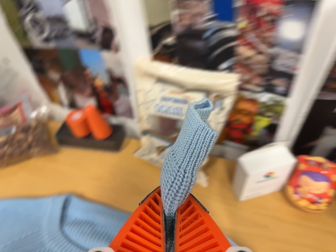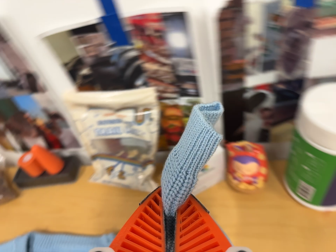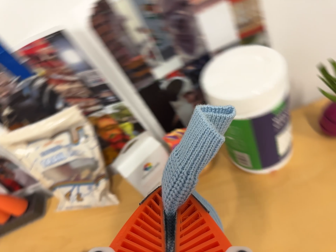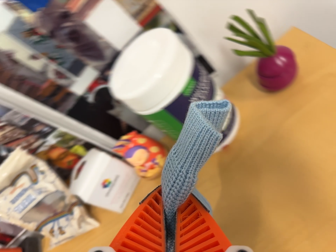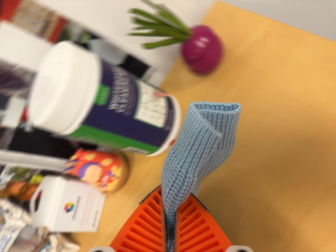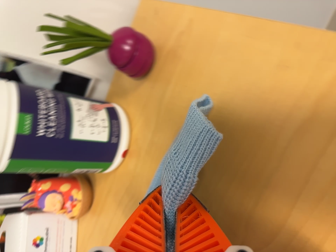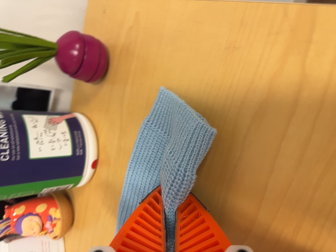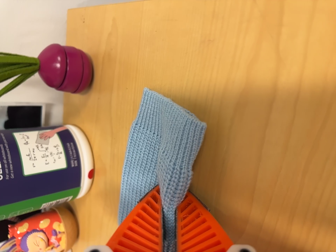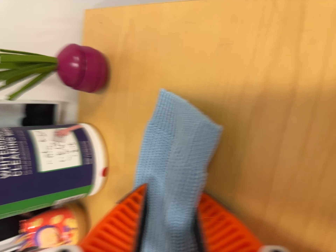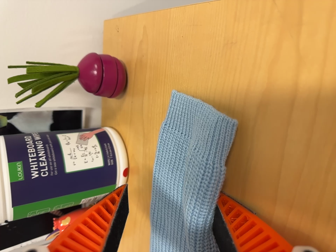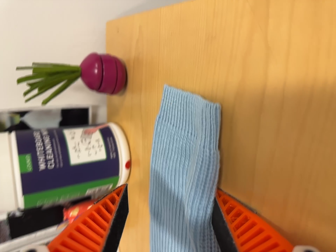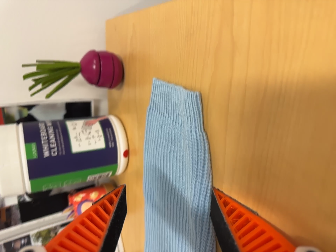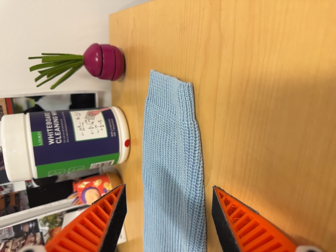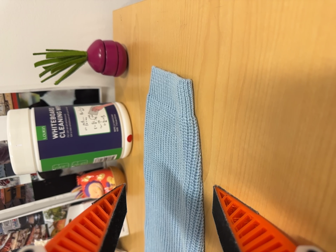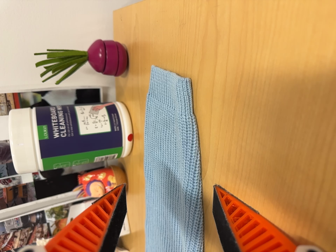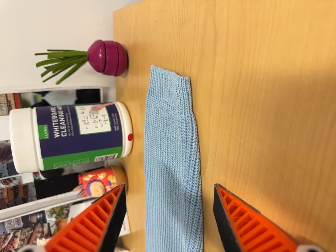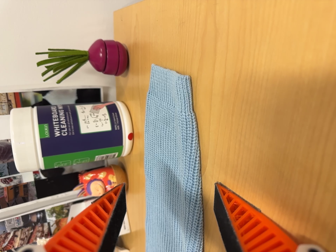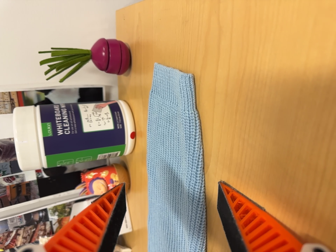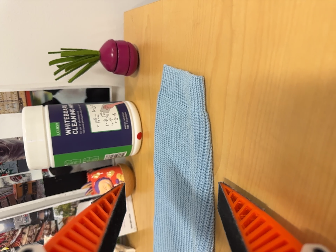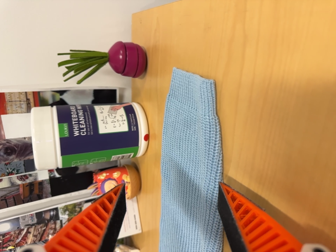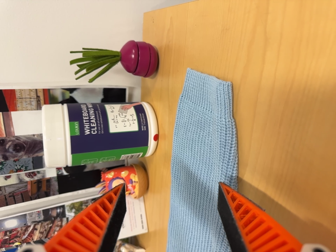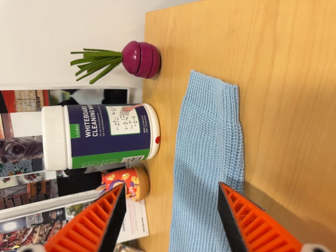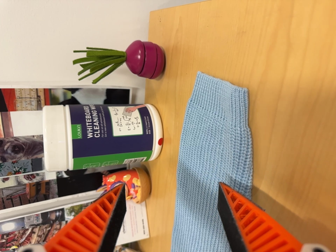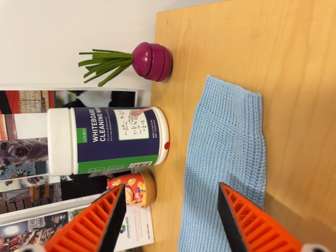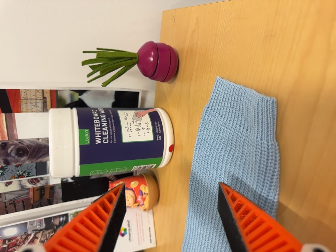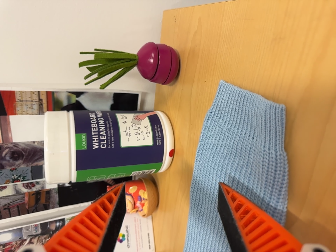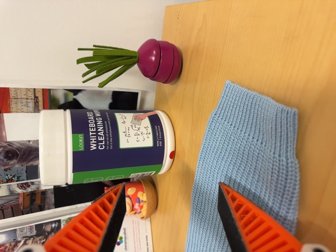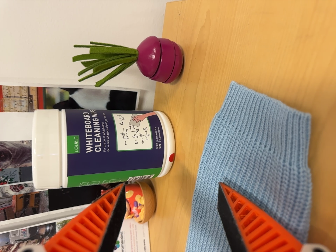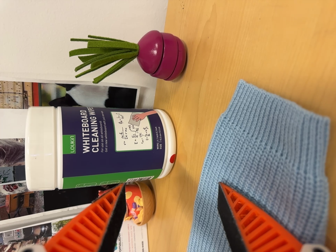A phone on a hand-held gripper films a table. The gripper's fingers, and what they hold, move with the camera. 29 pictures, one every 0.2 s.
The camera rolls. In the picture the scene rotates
counterclockwise.
0.0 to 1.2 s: The camera travels to its right, about 50 cm, so close, fixed things drift to the left. It rolls about its line of sight by about 85 degrees, and the scene rotates counterclockwise.
1.2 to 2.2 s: The camera pans to its left by about 15 degrees. It travels to its right and backward, about 8 cm. It rolls about its line of sight by about 10 degrees, and the scene rotates counterclockwise.
2.2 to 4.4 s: The camera shifts only a little, or ends up much as it began.
4.4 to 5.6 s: The camera travels forward, about 8 cm, so what stands in front looms larger.
The film runs backward here.
